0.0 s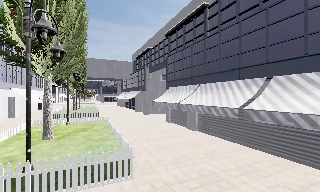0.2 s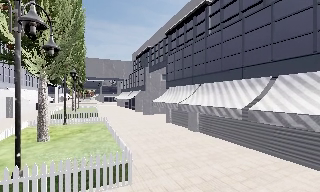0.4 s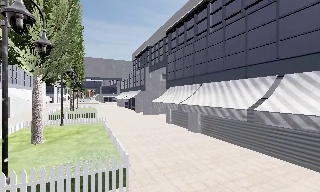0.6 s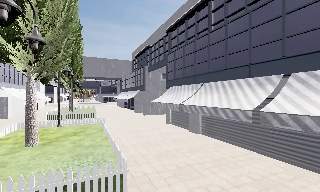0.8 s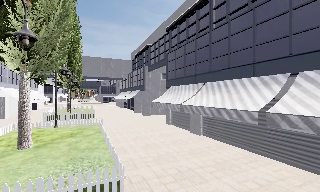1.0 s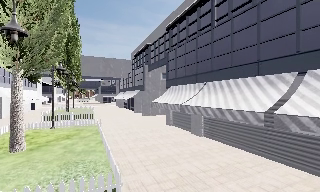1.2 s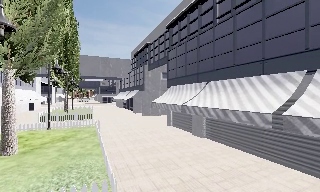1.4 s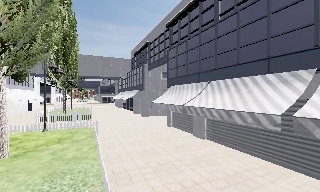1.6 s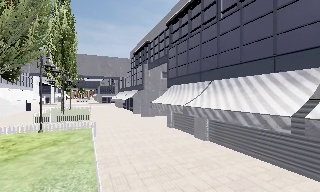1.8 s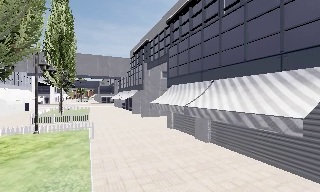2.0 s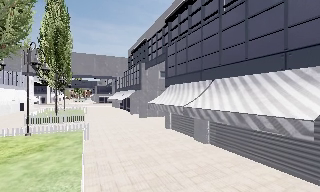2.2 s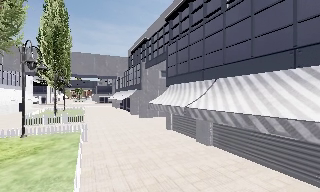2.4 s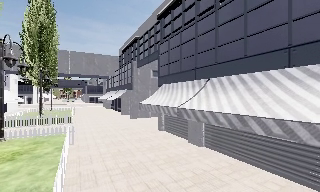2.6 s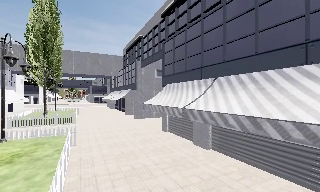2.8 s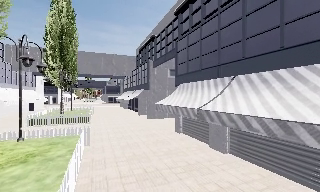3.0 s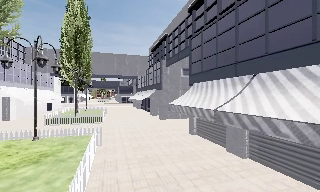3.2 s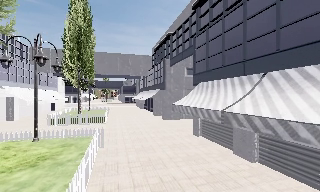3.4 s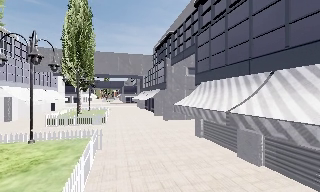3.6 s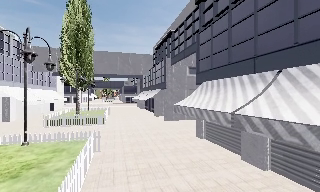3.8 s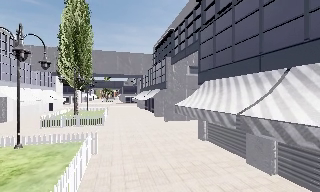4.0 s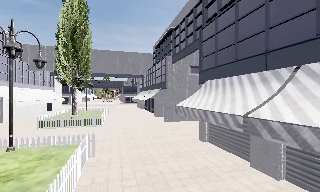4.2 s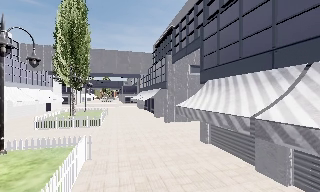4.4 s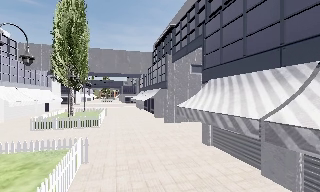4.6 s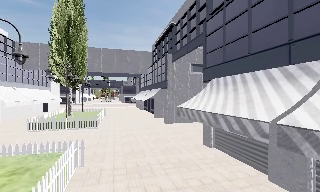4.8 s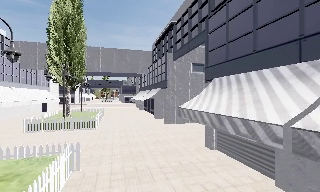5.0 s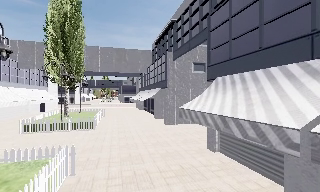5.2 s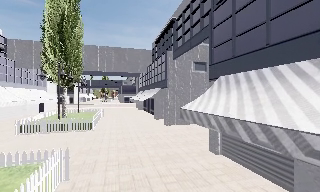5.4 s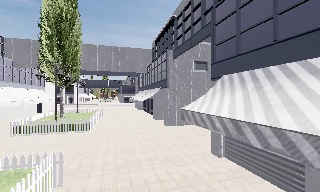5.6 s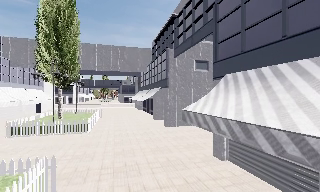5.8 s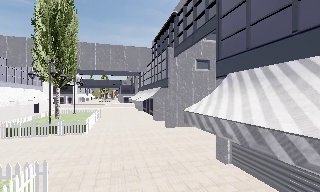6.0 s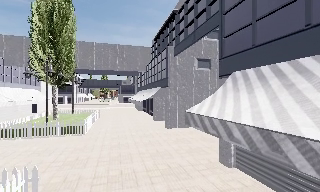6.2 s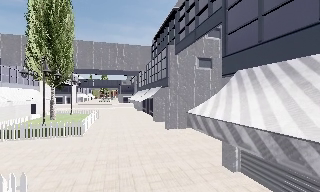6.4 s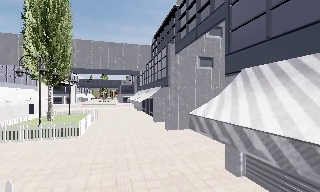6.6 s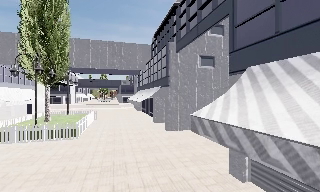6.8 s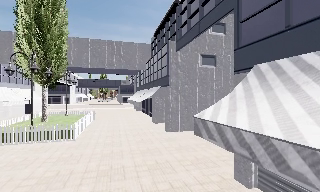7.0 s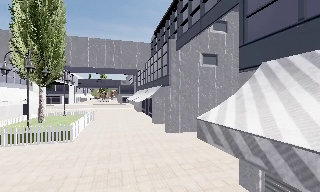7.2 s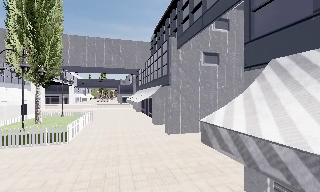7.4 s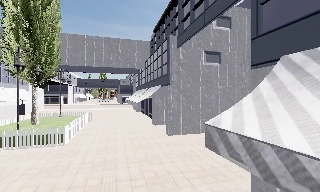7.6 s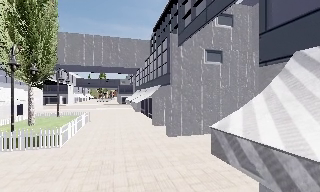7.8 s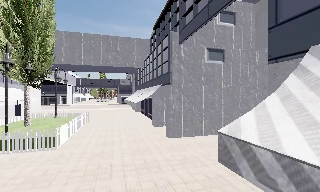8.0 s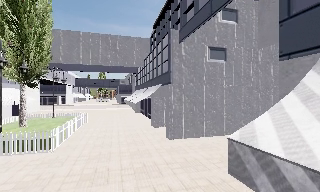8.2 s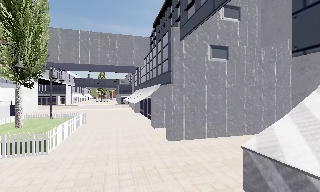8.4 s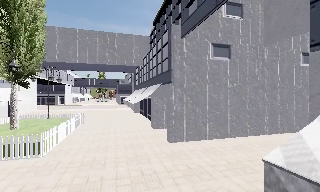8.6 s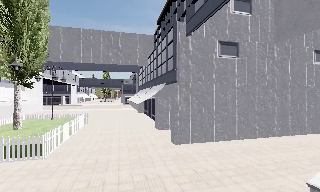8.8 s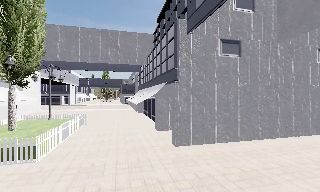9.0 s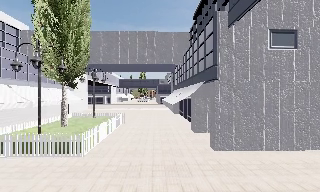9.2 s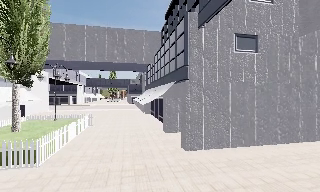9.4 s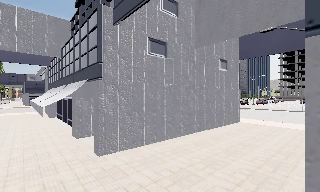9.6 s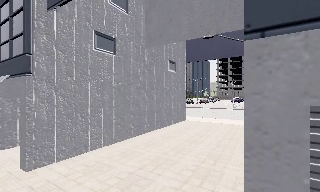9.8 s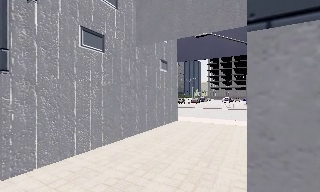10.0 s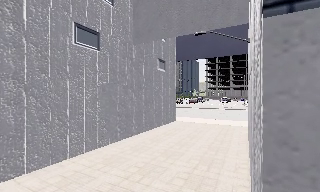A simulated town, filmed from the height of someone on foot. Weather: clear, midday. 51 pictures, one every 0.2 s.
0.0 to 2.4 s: The camera travels forward, about 3.5 m, so what stands in front looms larger.
2.4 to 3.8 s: The camera swings to its left by about 10 degrees, and the scene slides to the right. It travels forward, about 2 m, so what stands in front looms larger.
3.8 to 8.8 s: The camera travels forward, about 8 m, so what stands in front looms larger.
8.8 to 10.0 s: The camera pans to its right, which is clockwise from overhead, by about 50 degrees. It travels forward, about 2 m.
The film runs forward here.
